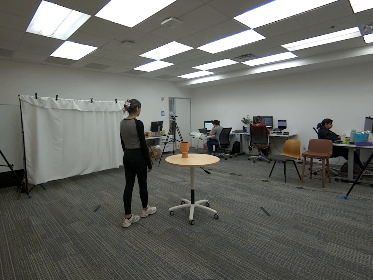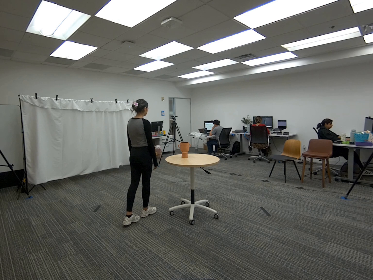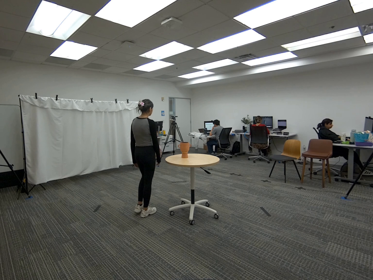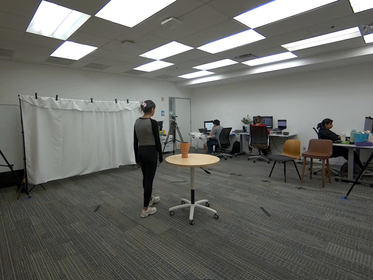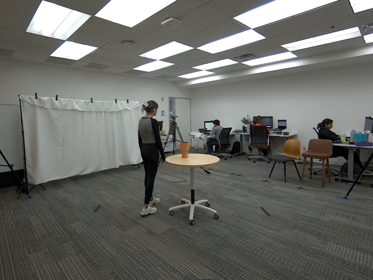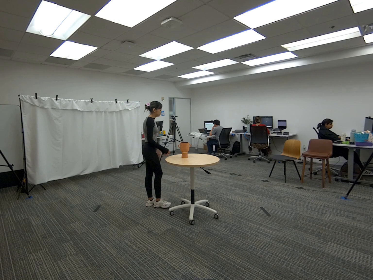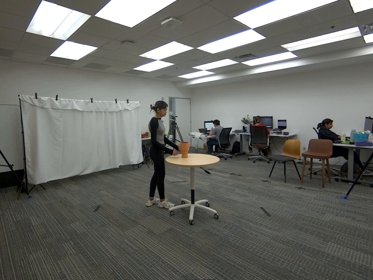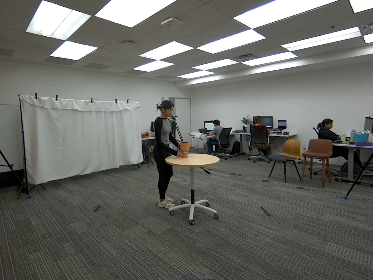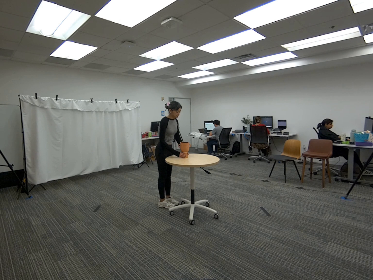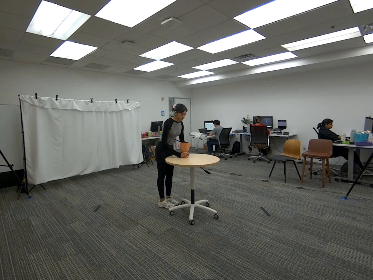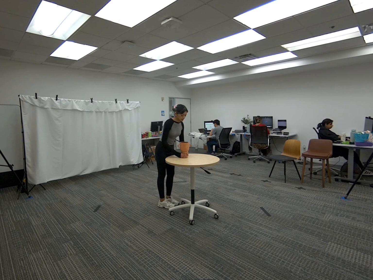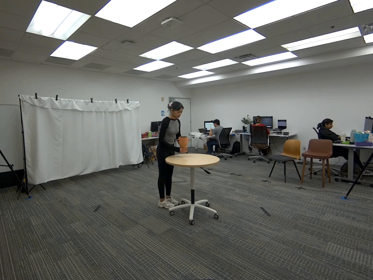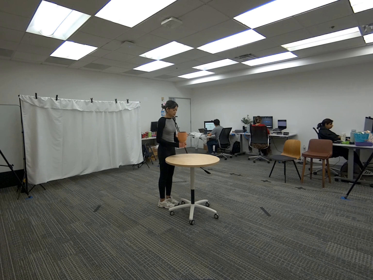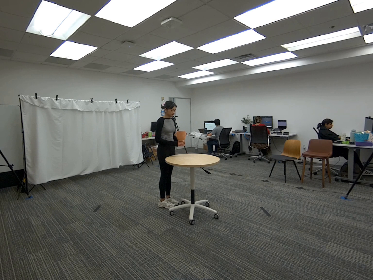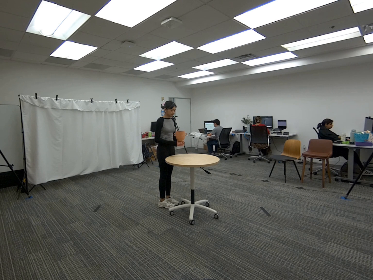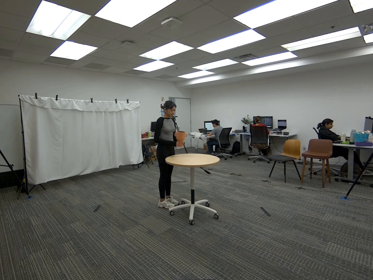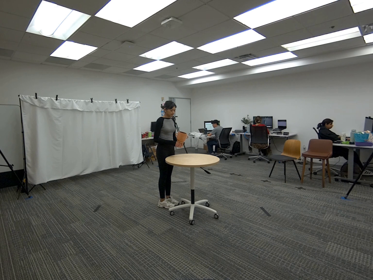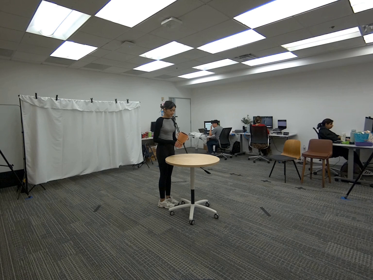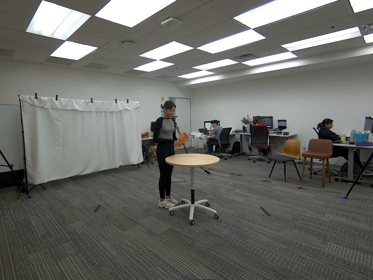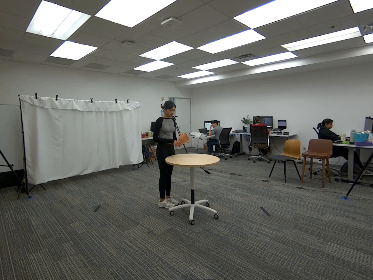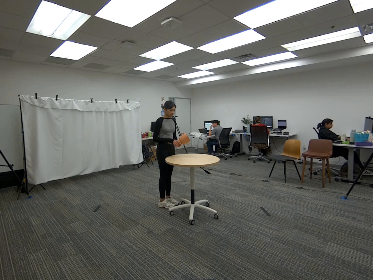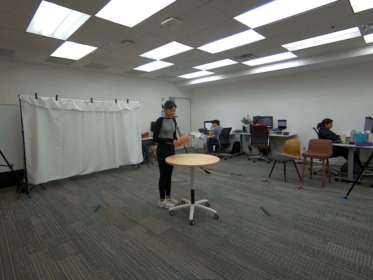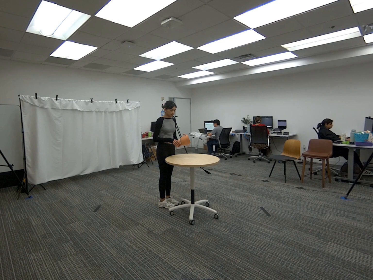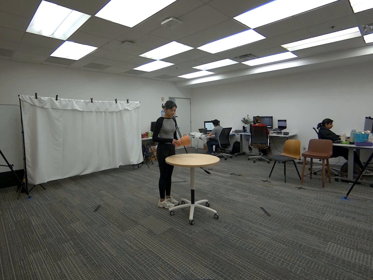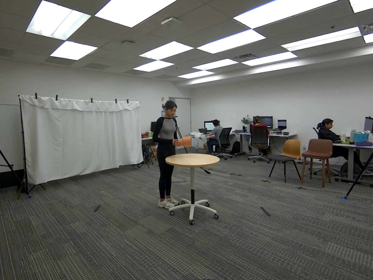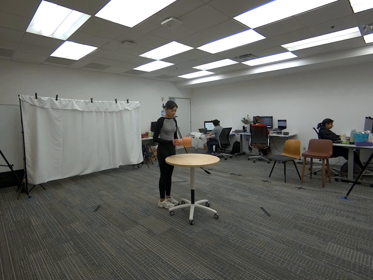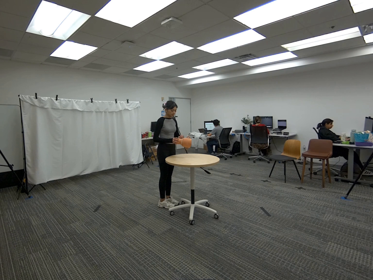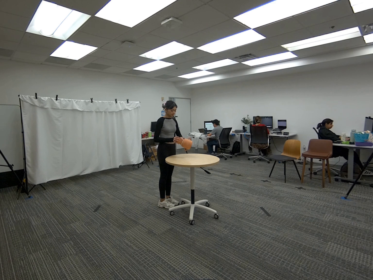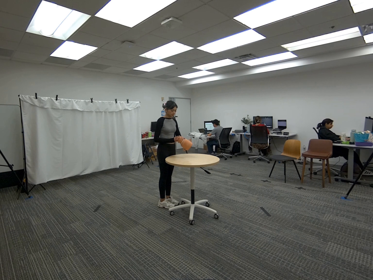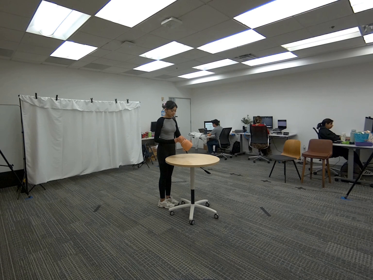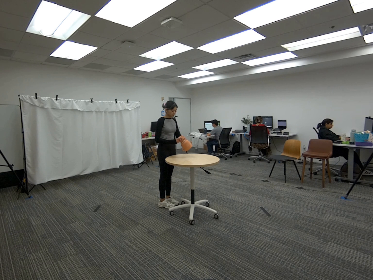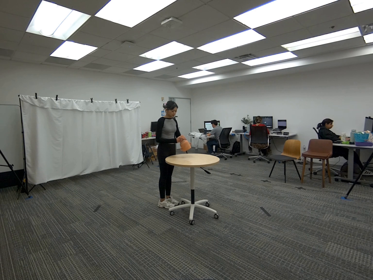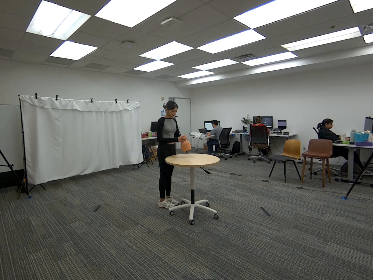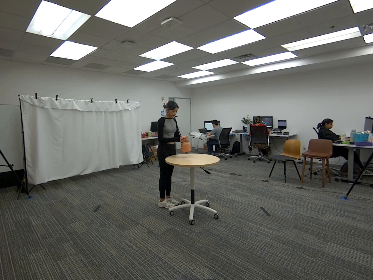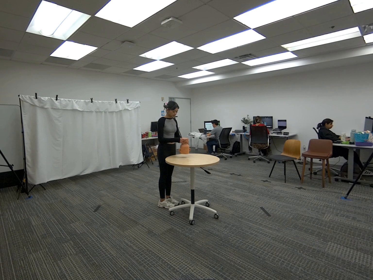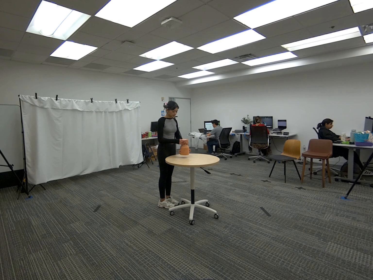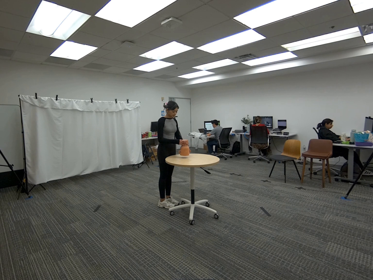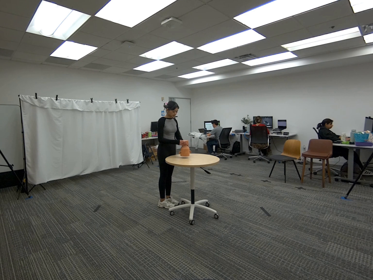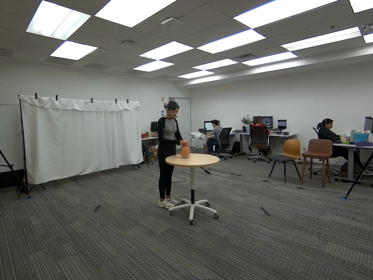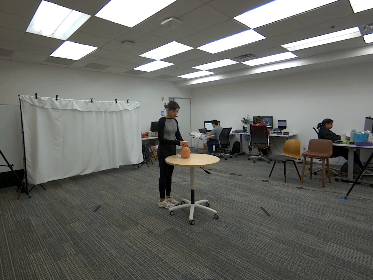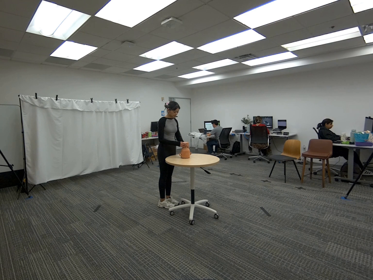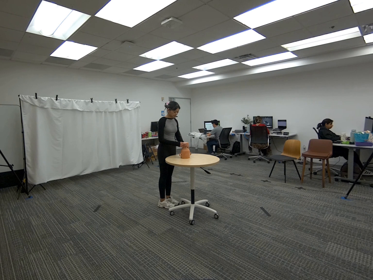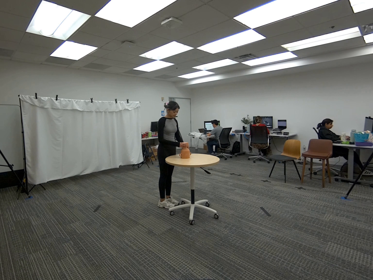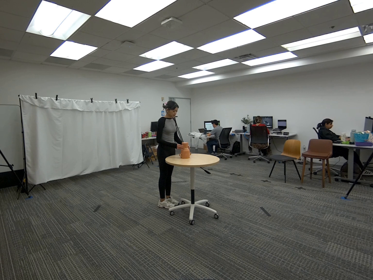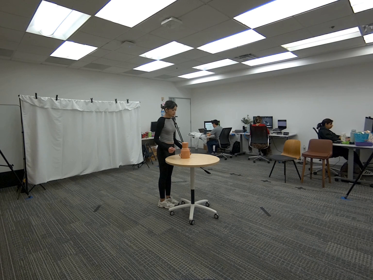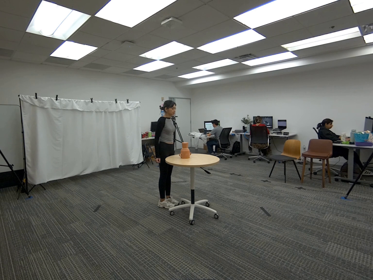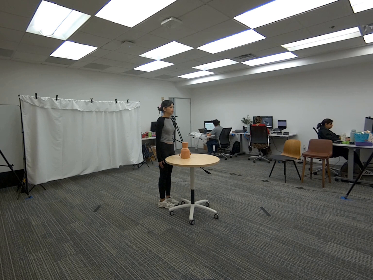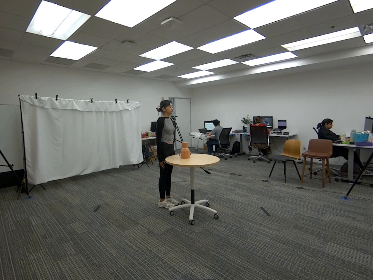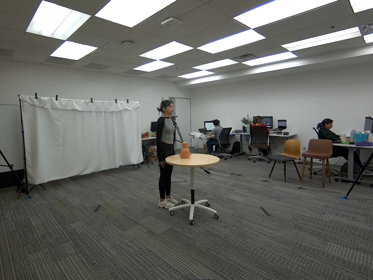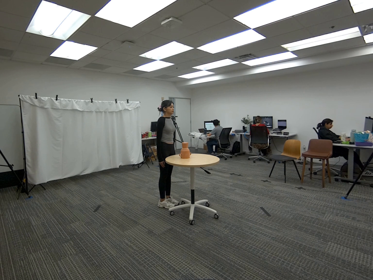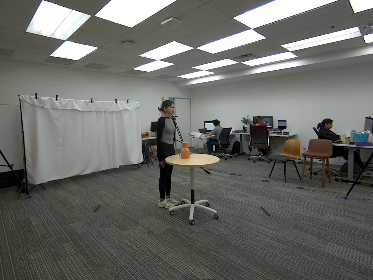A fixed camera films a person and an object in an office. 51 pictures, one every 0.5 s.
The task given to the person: Walk over to the ceramic vase on the round table and pick it up with both hands. Place the vase upside down on the table.
